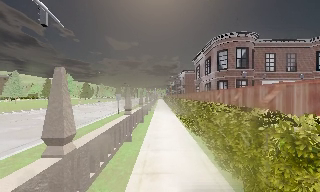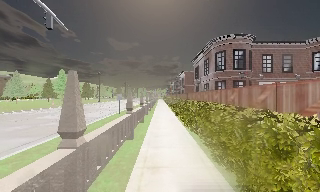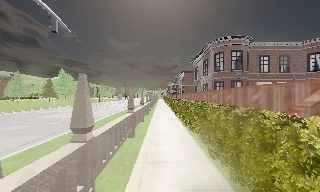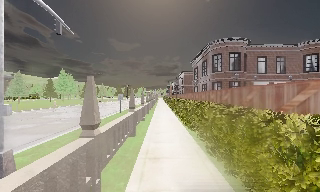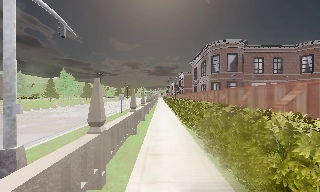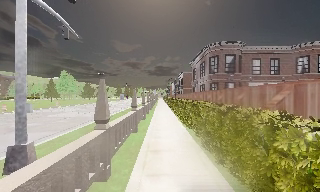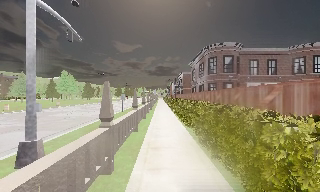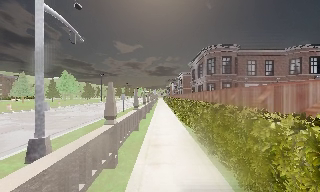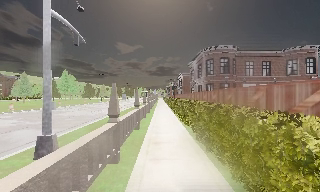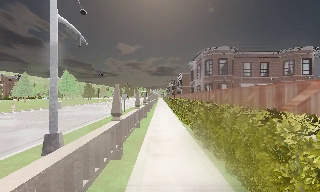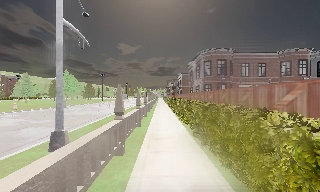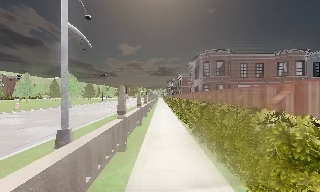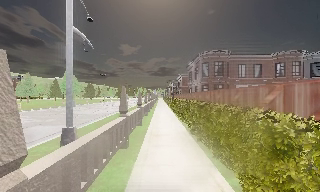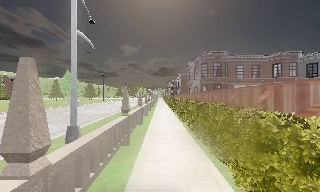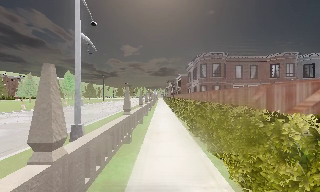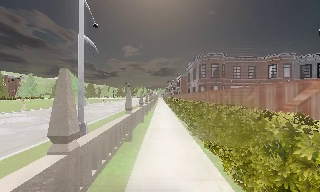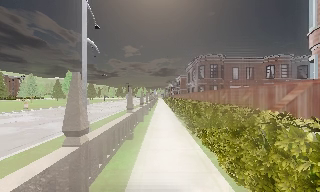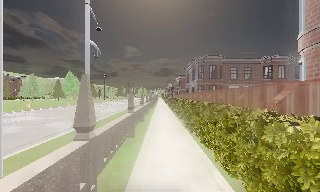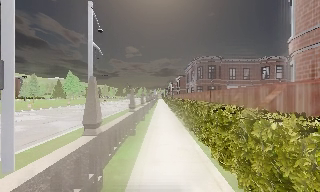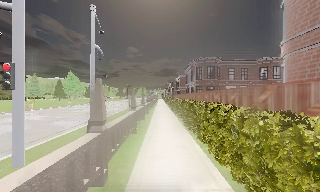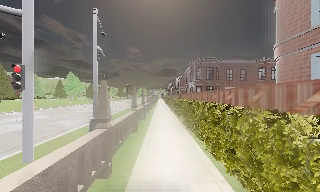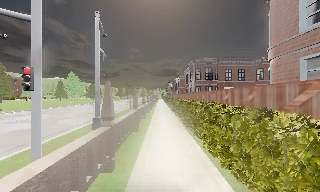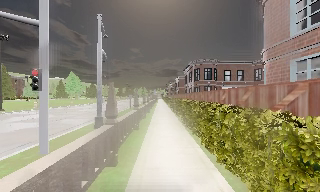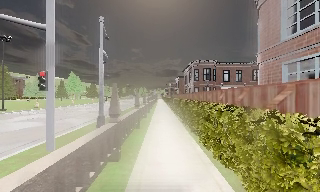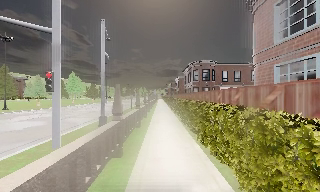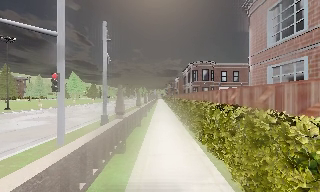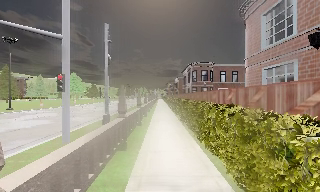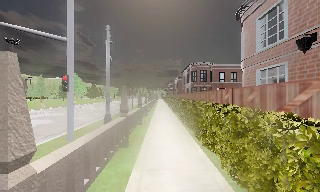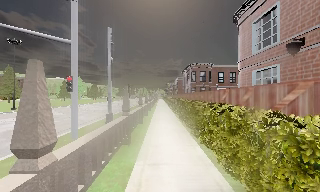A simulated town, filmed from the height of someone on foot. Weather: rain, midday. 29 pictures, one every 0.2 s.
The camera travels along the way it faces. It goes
backward.
0.0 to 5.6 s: The camera travels backward, about 11 m, so what stands in front gets smaller.
The film runs backward here.
